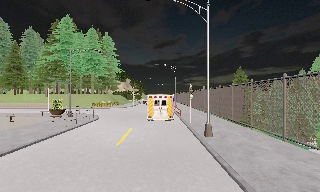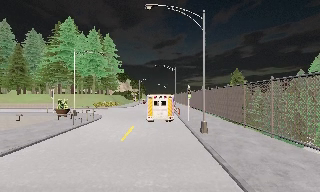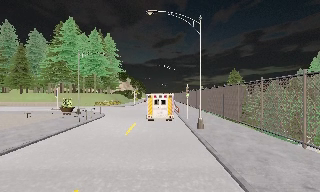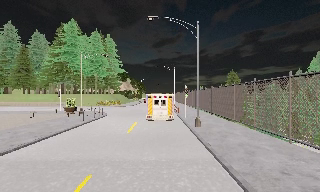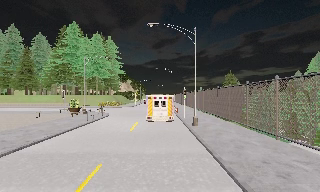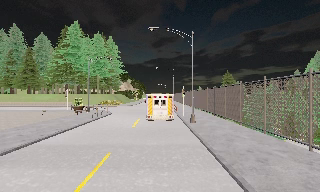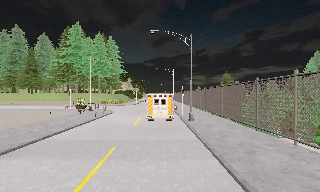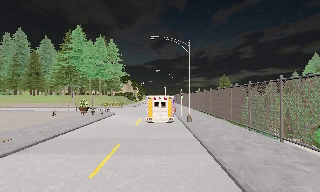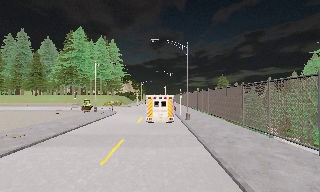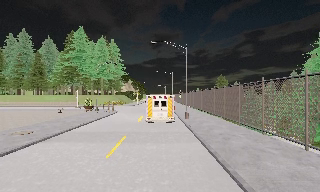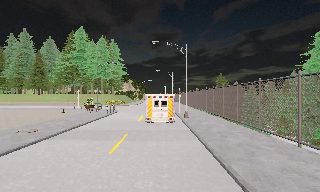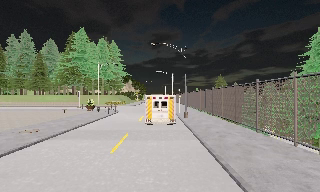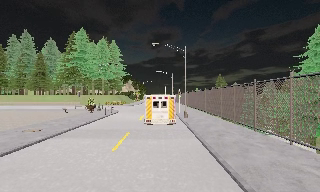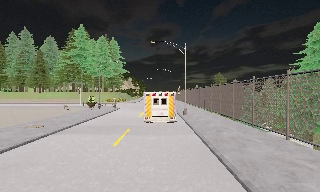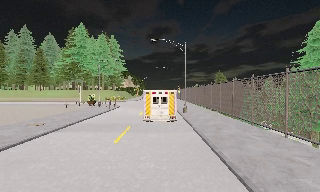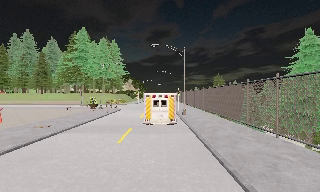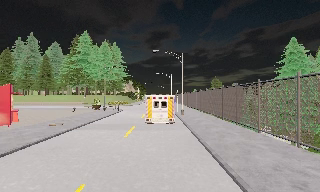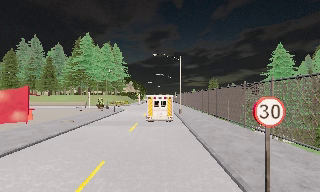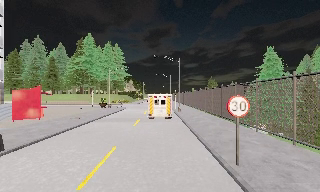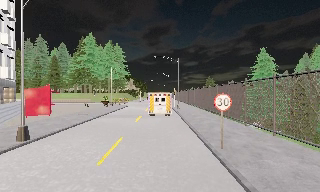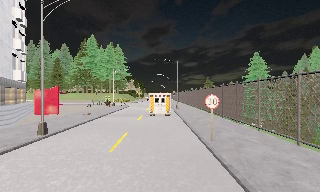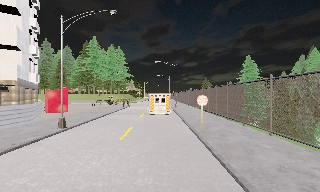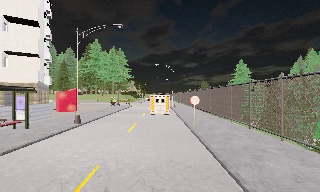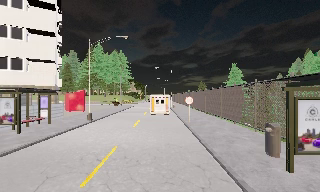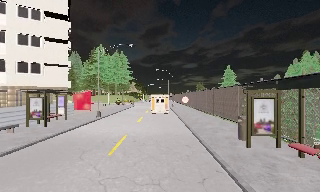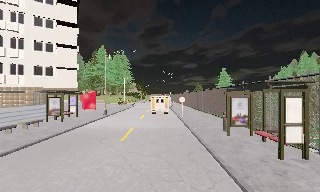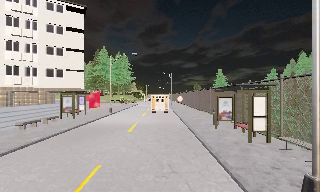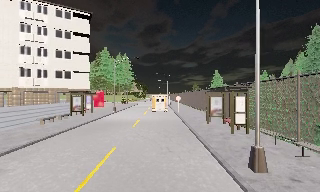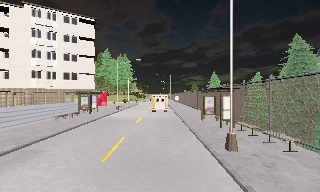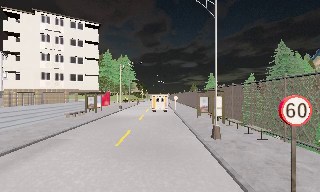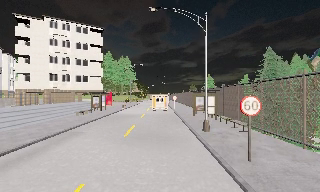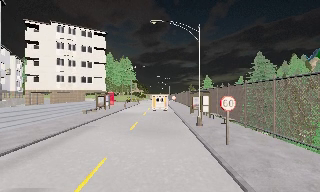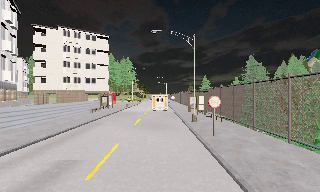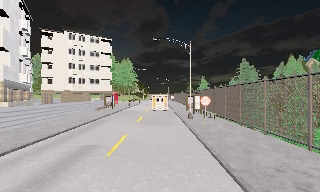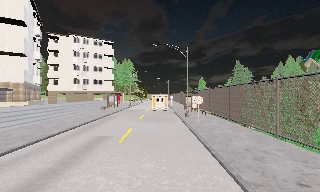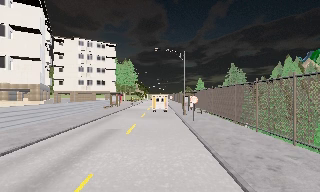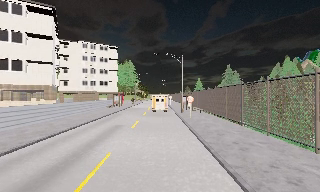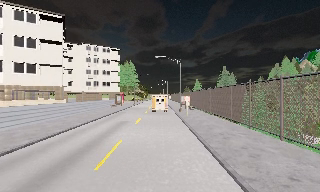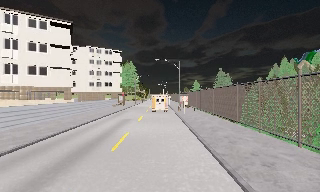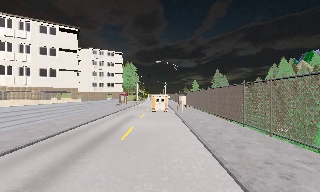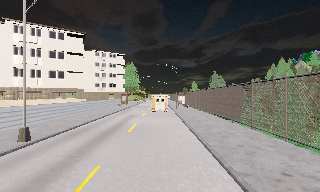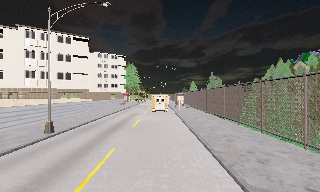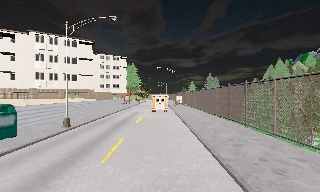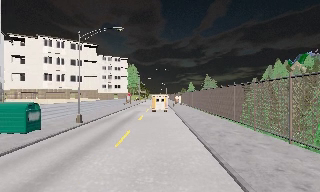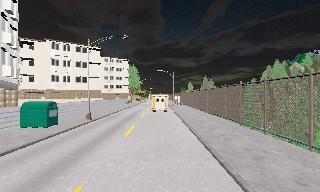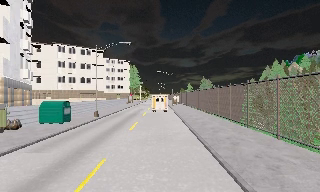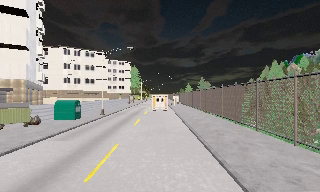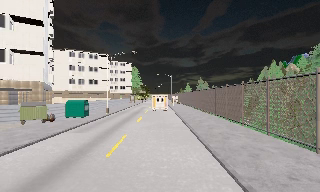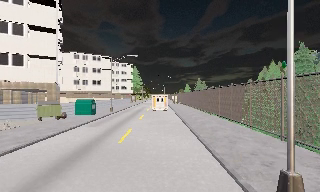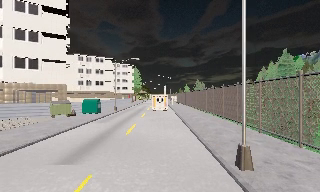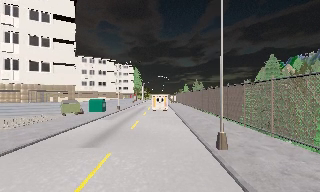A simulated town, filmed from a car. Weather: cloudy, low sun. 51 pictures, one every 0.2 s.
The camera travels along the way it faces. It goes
backward.
0.0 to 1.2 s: The camera travels backward, about 5 m, so what stands in front gets smaller.
1.2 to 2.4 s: The camera travels backward, about 3 m, so what stands in front gets smaller. It loses speed.
2.4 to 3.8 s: The camera travels backward, about 7 m, so what stands in front gets smaller. It gains speed.
3.8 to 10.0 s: The camera travels backward, about 55 m, so what stands in front gets smaller.
The film runs backward here.
